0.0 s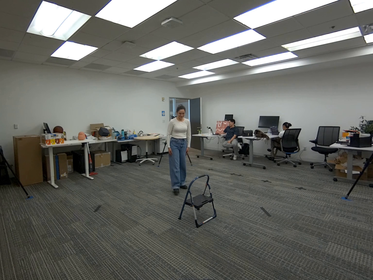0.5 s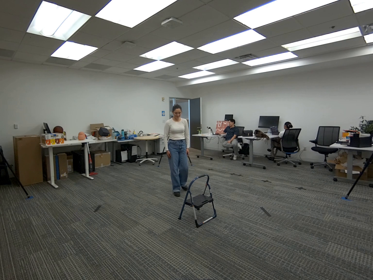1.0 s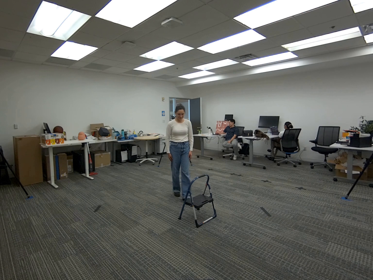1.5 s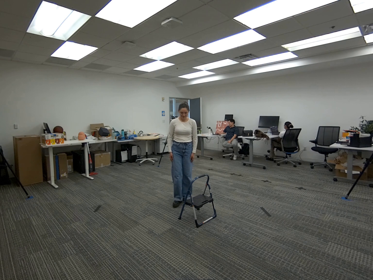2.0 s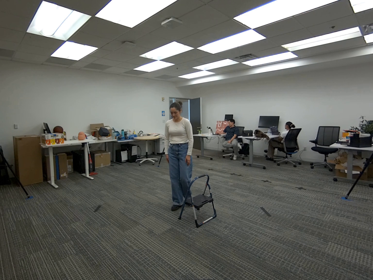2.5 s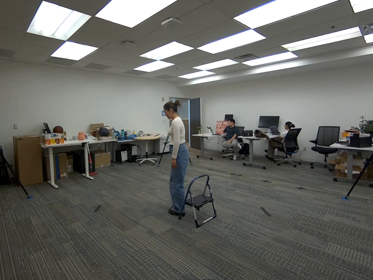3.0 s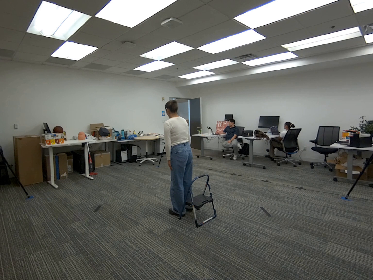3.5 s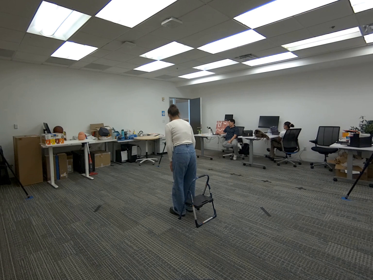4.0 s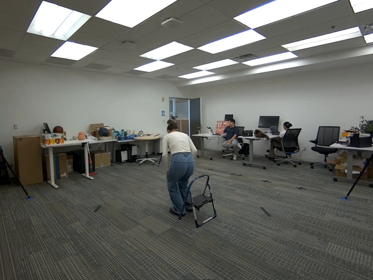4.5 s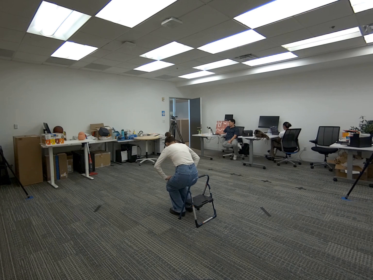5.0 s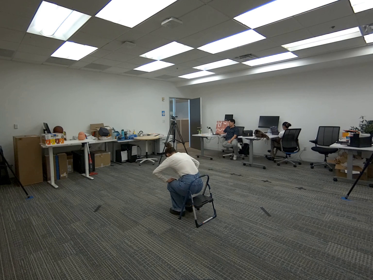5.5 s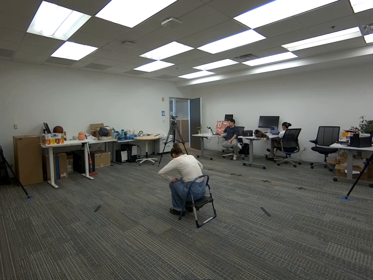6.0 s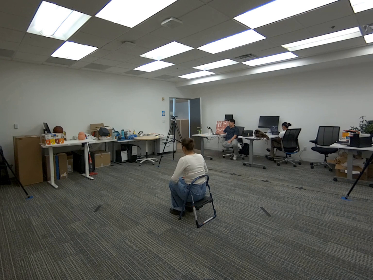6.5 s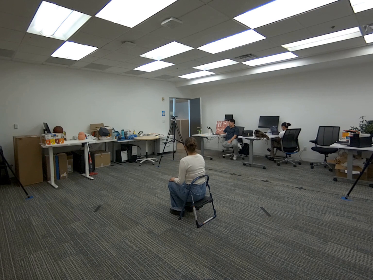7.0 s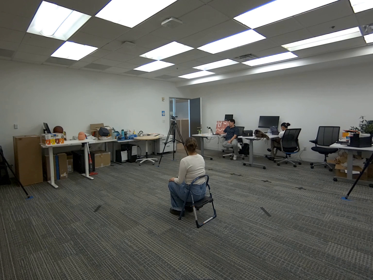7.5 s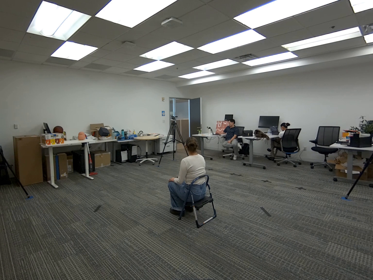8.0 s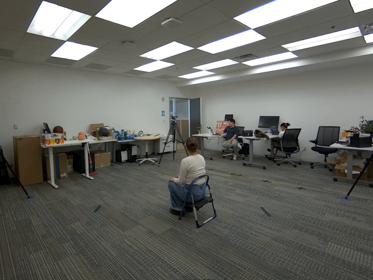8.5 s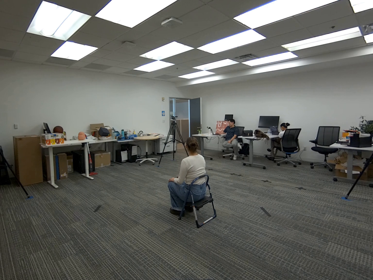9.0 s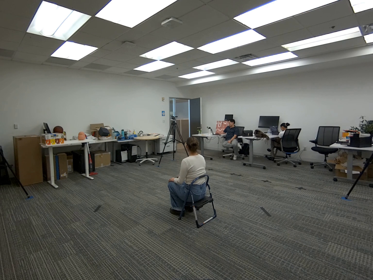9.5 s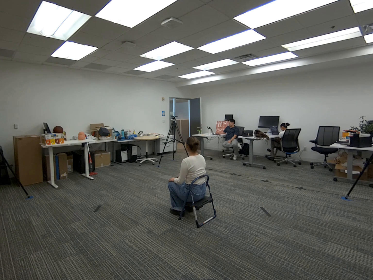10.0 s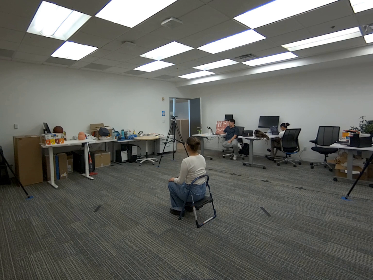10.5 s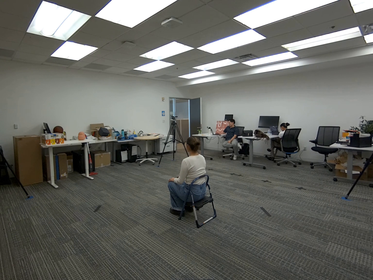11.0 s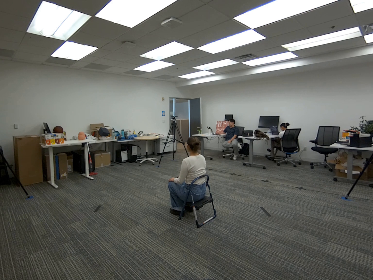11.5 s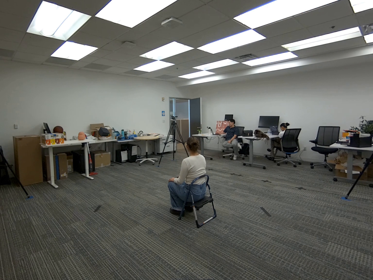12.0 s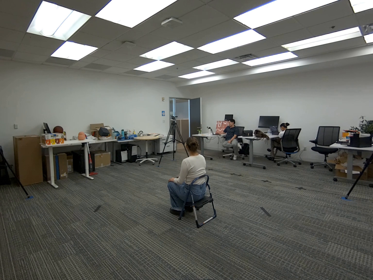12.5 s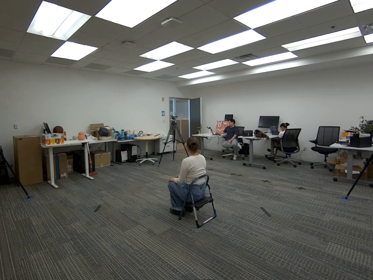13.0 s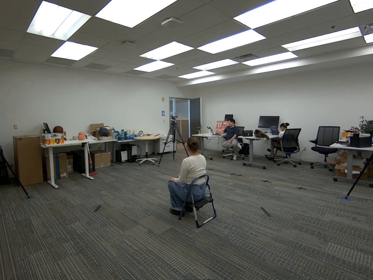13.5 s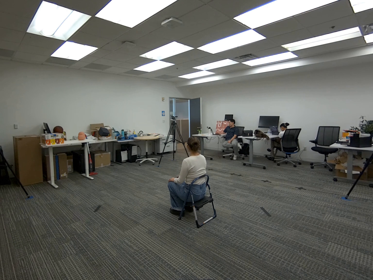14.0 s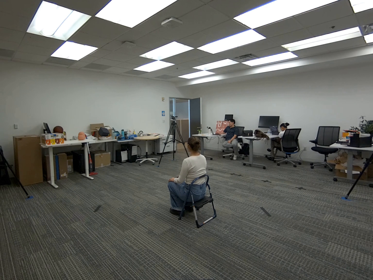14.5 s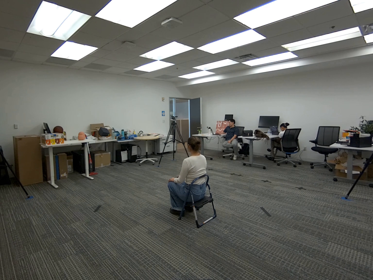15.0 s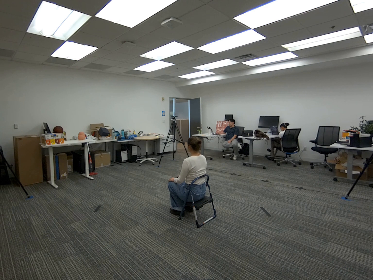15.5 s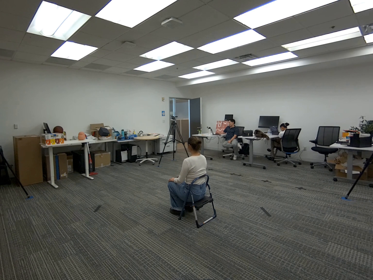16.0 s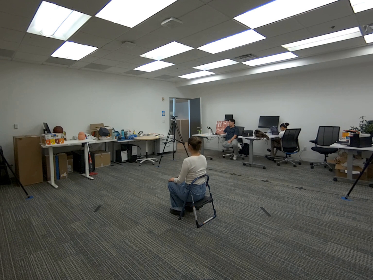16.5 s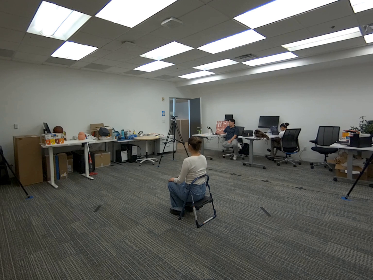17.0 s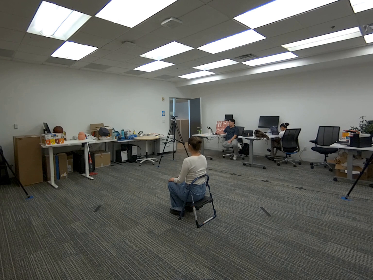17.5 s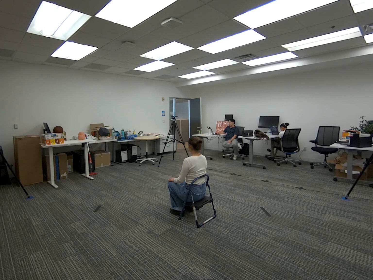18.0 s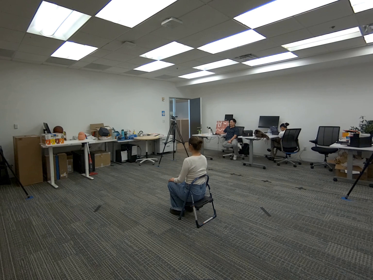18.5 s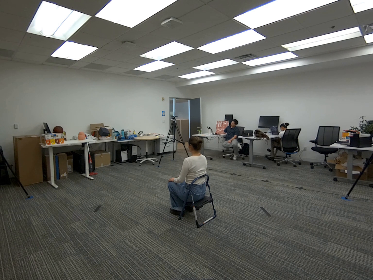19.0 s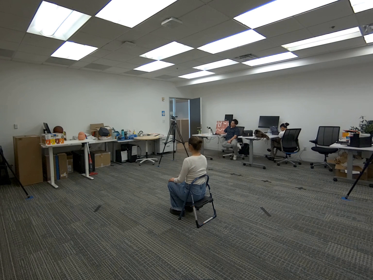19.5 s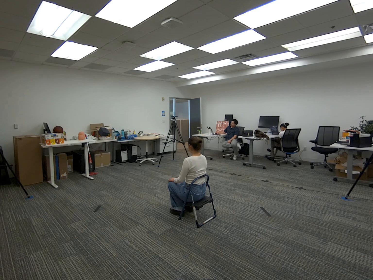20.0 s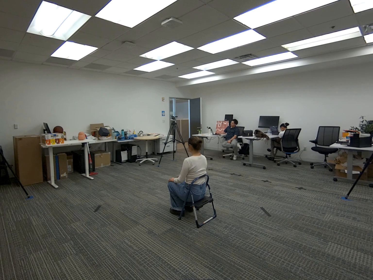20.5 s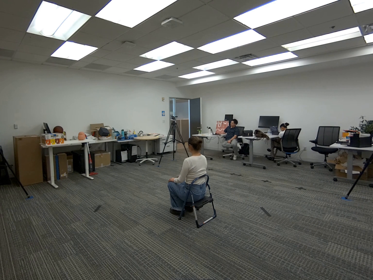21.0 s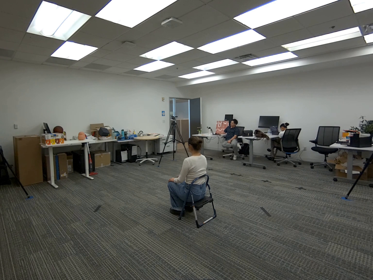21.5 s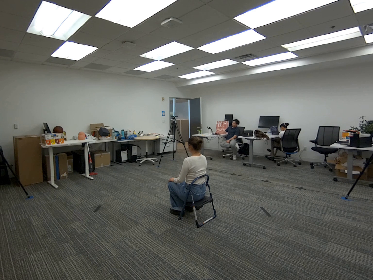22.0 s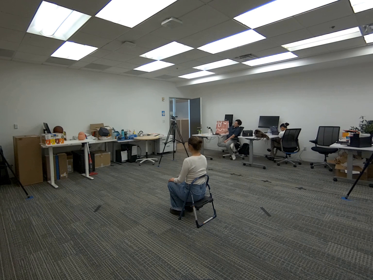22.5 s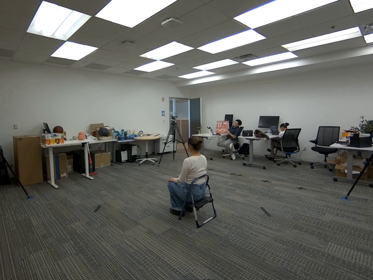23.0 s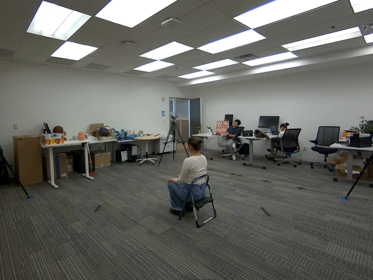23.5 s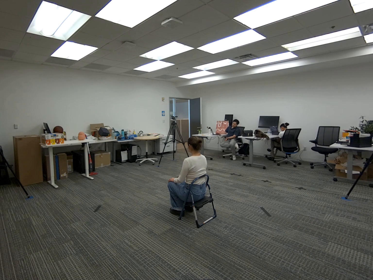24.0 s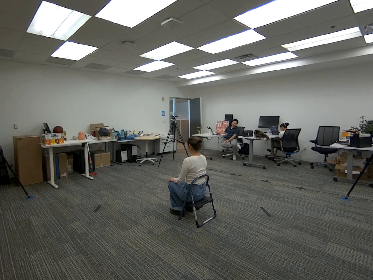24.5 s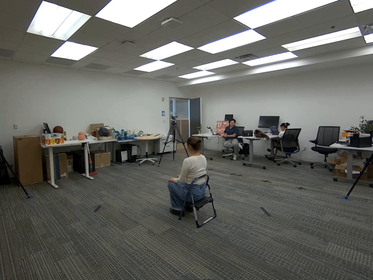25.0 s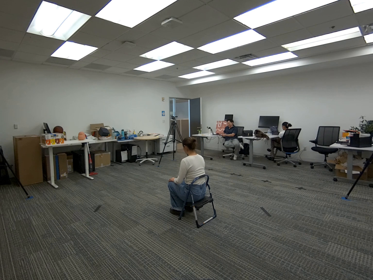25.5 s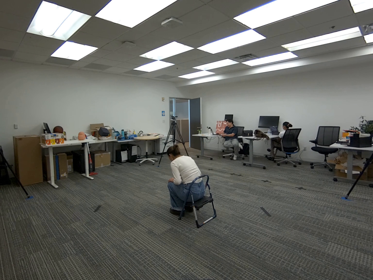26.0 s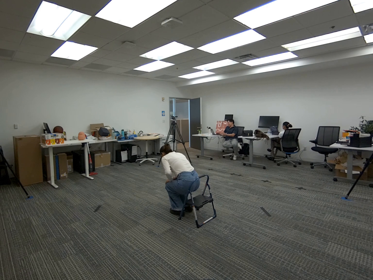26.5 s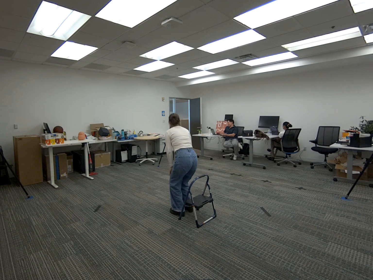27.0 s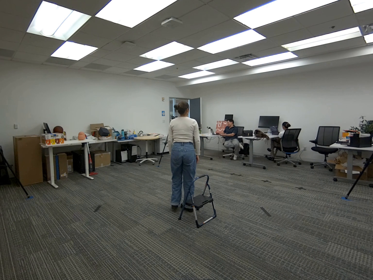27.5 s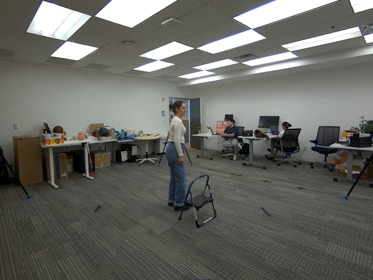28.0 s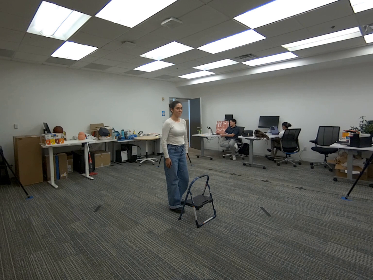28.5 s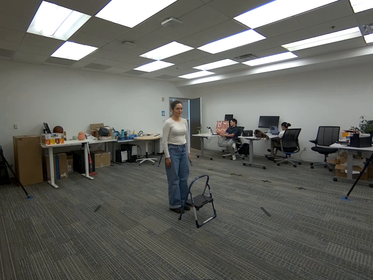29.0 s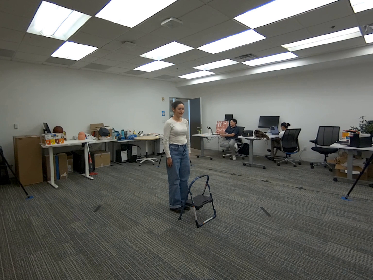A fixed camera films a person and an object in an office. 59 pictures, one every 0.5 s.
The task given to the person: Walk over to the step ladder and sit on the step. Stand up.
